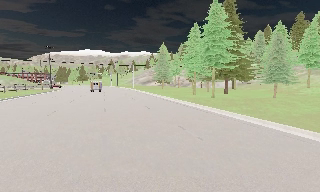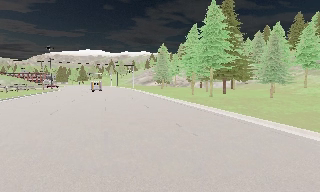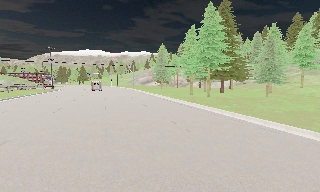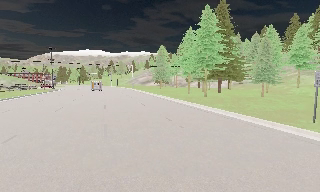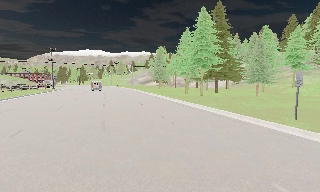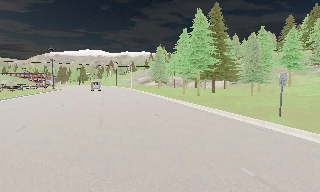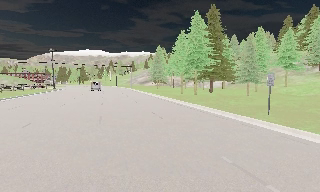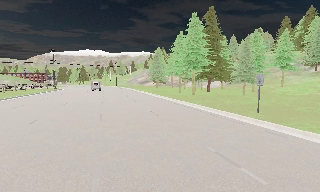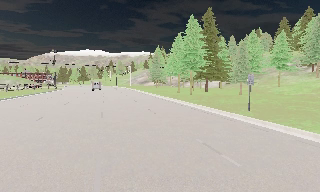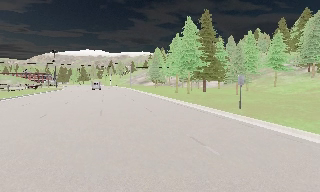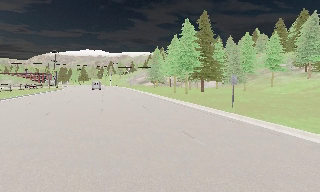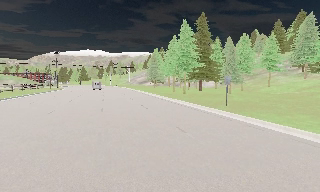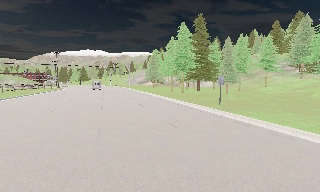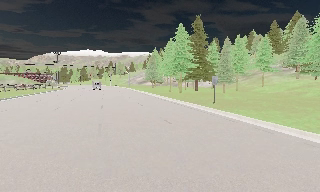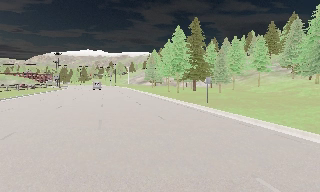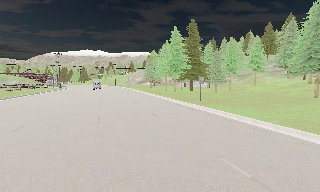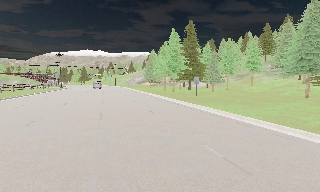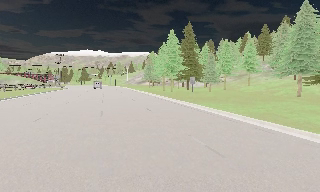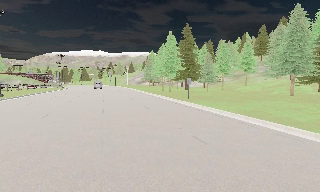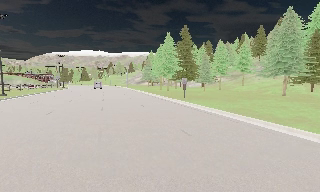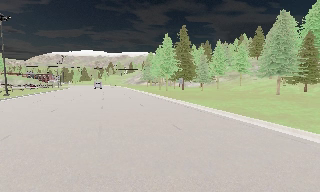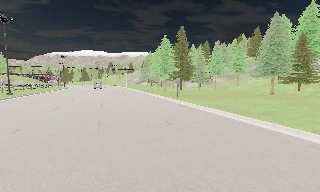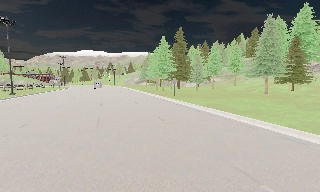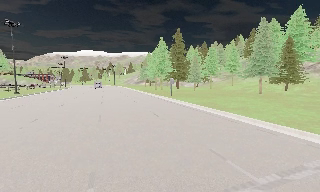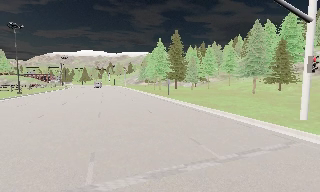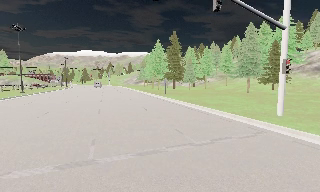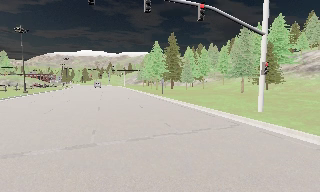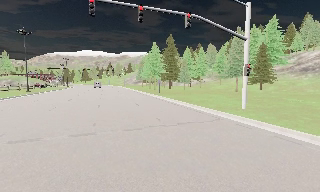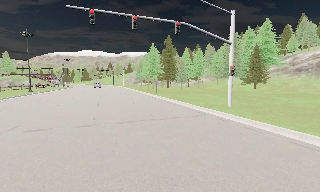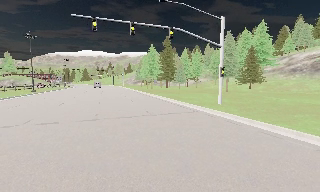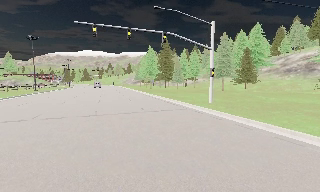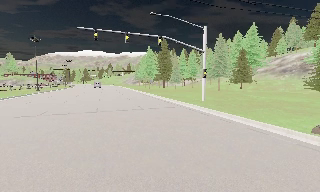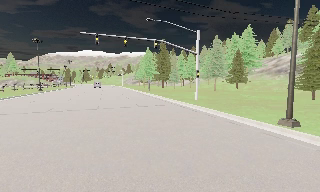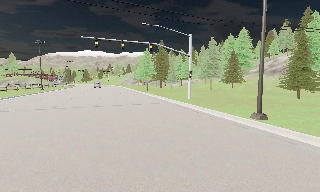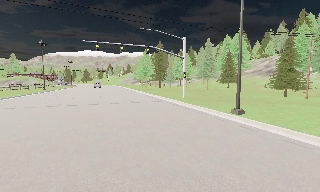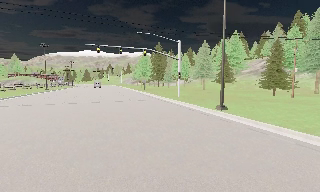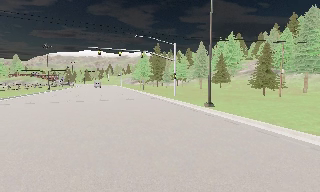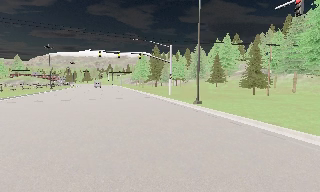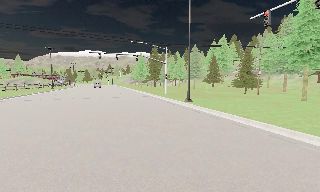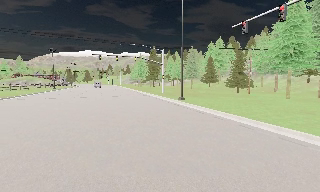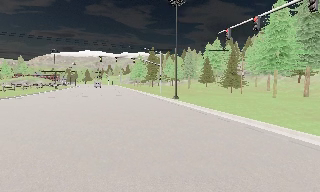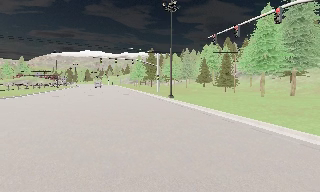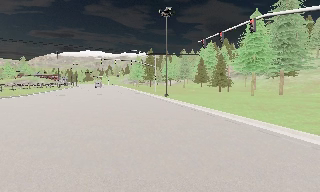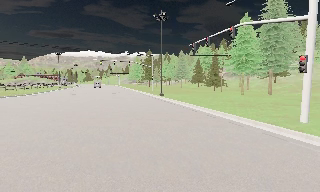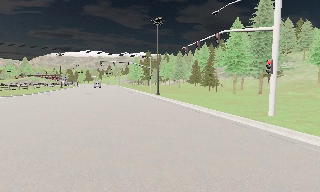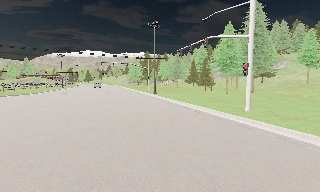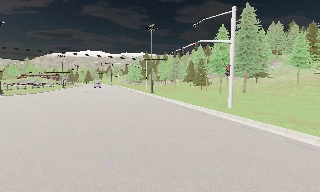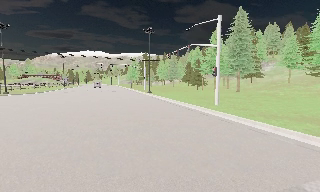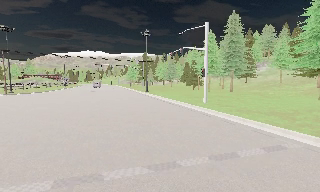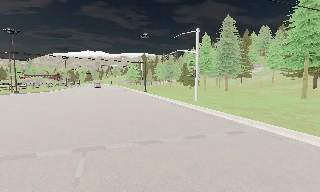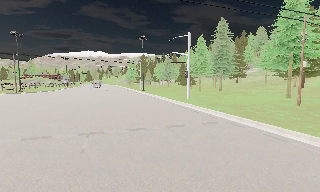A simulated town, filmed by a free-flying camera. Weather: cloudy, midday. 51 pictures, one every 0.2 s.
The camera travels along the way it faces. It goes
backward.
0.0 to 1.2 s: The camera travels backward and to its right, about 4 m, so what stands in front gets smaller.
1.2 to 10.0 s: The camera travels backward, about 55 m, so what stands in front gets smaller. It gains speed.
The film runs backward here.
